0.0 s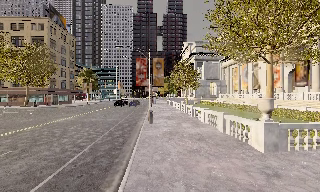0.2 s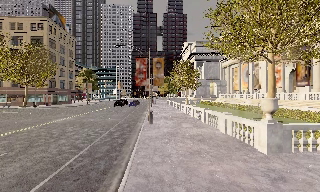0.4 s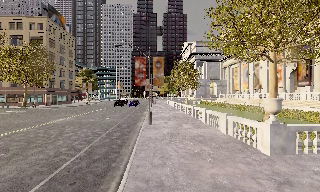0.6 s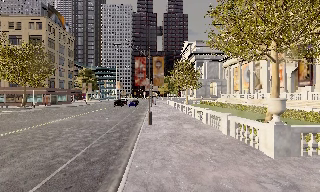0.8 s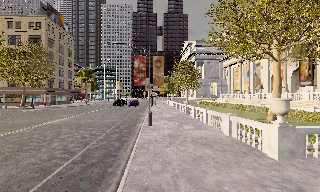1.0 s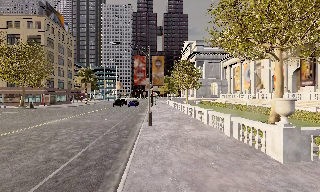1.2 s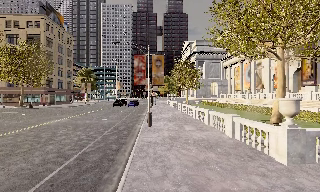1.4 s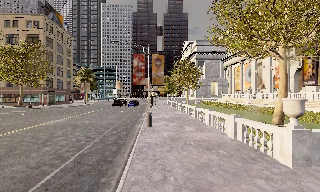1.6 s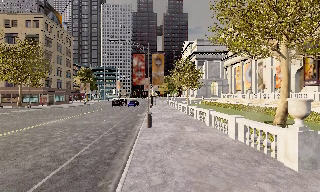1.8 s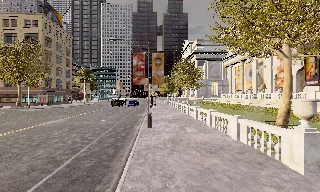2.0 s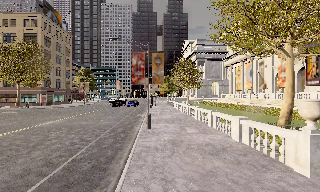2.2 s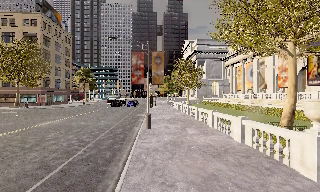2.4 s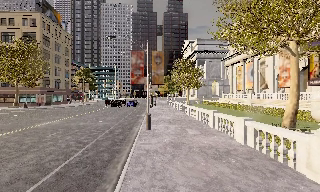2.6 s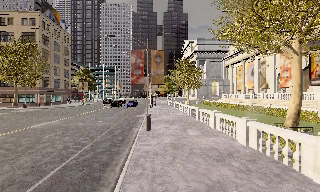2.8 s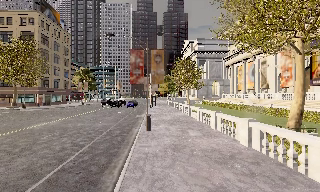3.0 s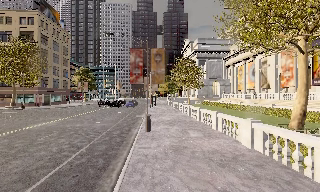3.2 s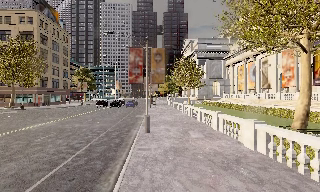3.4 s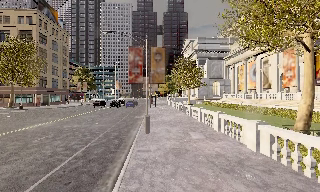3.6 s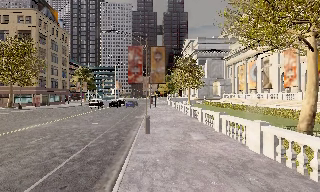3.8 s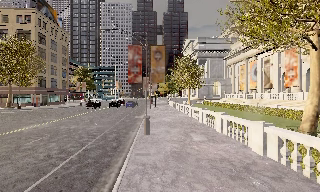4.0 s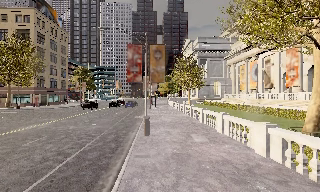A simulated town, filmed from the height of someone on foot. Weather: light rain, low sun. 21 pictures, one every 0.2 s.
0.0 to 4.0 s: The camera travels forward, about 4.5 m, so what stands in front looms larger.
The film runs forward here.
